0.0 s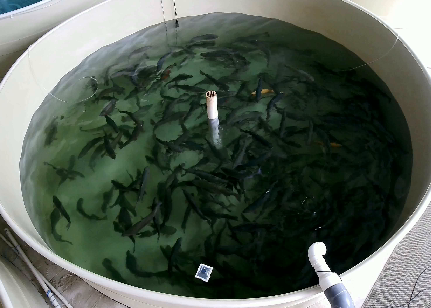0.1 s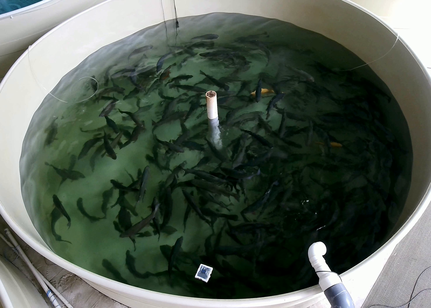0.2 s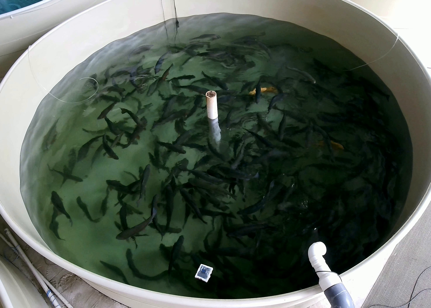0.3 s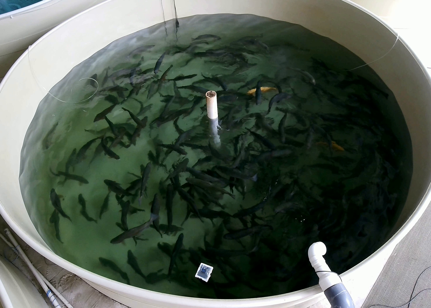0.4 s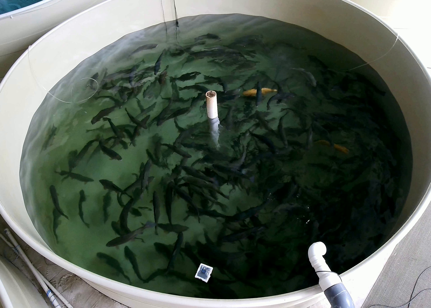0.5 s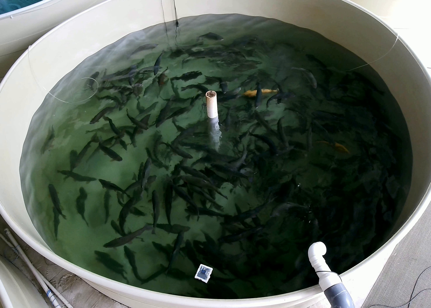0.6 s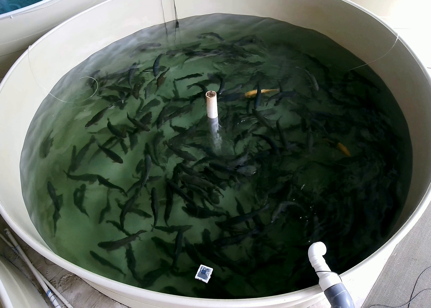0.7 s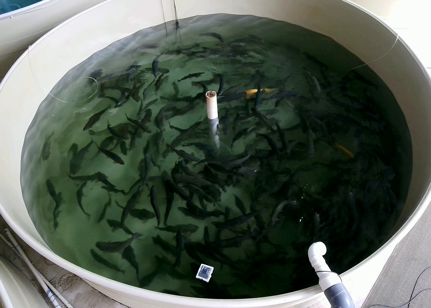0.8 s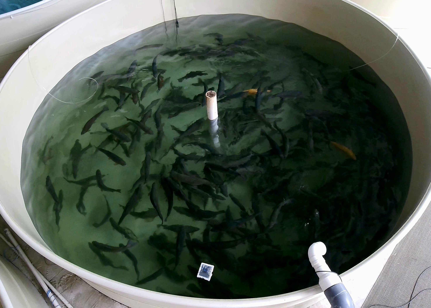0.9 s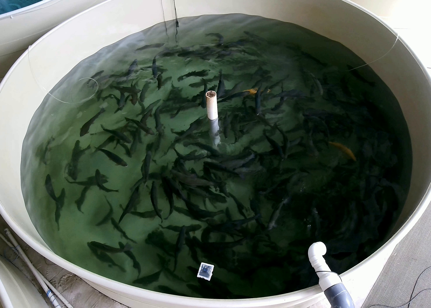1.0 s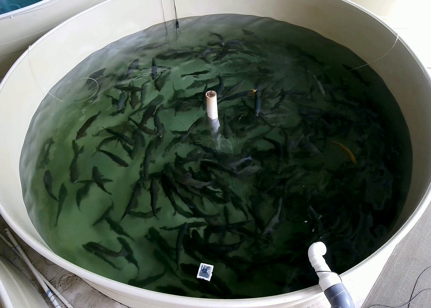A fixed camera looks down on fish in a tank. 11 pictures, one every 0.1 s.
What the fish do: Foraging.
